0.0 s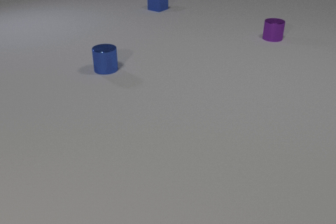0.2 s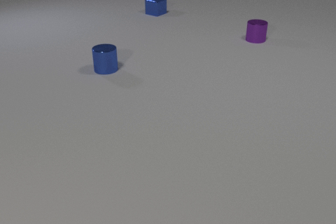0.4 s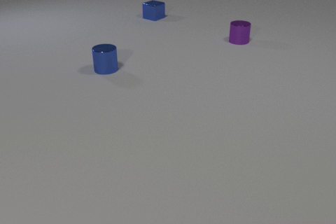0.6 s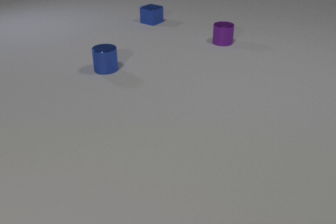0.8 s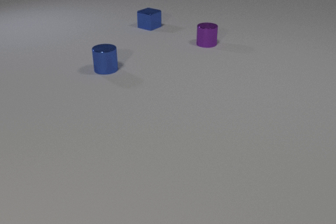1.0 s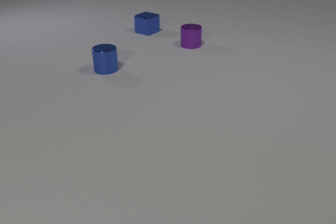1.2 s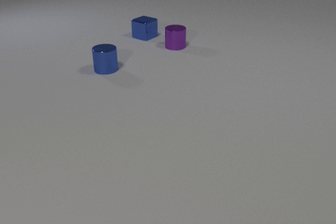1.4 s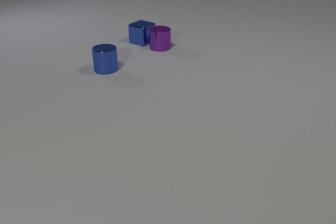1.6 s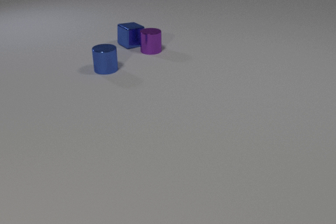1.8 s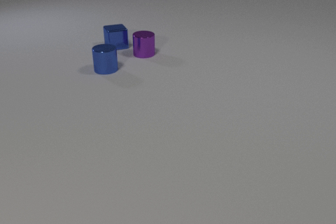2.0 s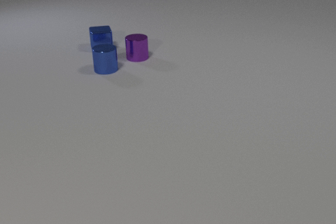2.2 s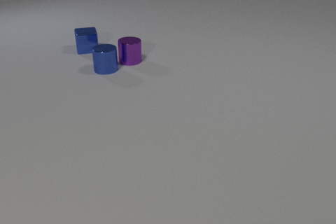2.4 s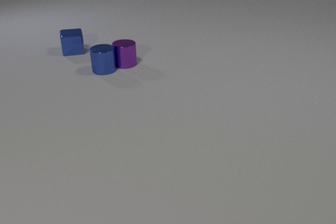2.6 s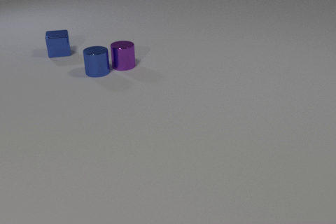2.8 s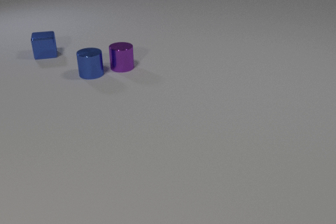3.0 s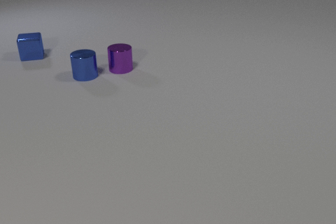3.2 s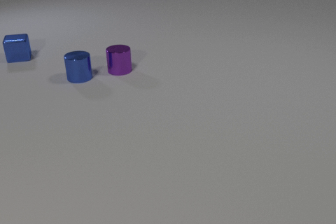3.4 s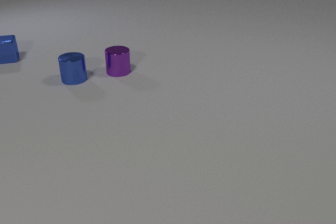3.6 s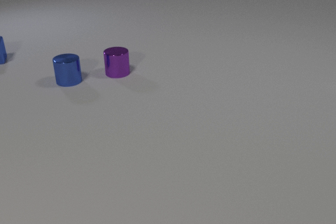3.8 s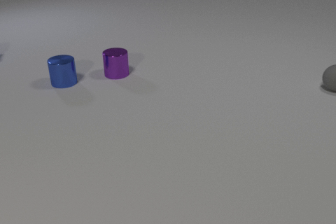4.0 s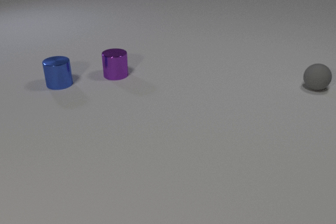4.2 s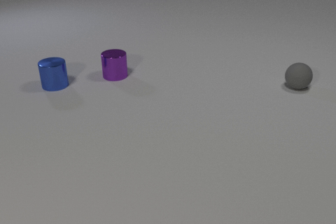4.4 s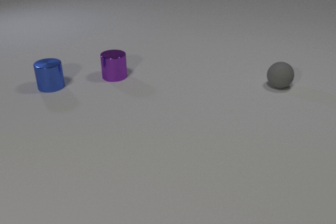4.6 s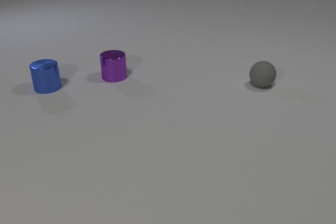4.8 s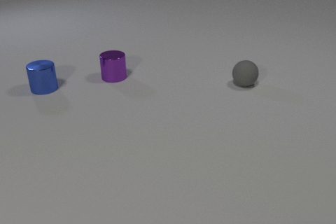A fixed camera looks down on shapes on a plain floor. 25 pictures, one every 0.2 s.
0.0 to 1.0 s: The purple metal cylinder slides to the left and toward the camera. The blue metal cube slides toward the camera.
1.0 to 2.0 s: The purple metal cylinder slides to the left and toward the camera. The blue metal cube slides to the left and toward the camera, spins so that its near face slides to the left, clockwise seen from above. The purple metal cylinder and the blue metal cube collide.
2.0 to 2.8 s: The purple metal cylinder slides toward the camera and to the left. The blue metal cube slides to the left. The blue metal cylinder slides to the left and toward the camera. The purple metal cylinder and the blue metal cylinder collide.
2.8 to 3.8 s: The purple metal cylinder slides toward the camera. The blue metal cube slides to the left, leaves at the left edge. The blue metal cylinder slides to the left and toward the camera. The gray rubber sphere comes in at the right edge, rolls to the left.
3.8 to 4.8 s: The purple metal cylinder slides toward the camera. The blue metal cylinder slides to the left and toward the camera. The gray rubber sphere rolls to the left.
Are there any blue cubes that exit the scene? yes.
What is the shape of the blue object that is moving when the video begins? cube.
How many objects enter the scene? 1.
